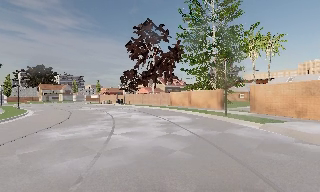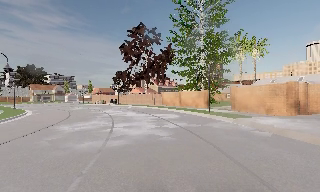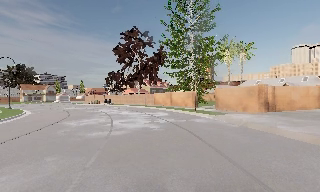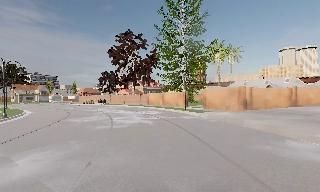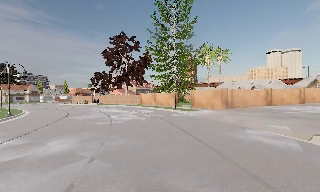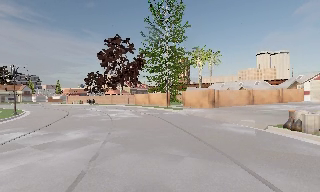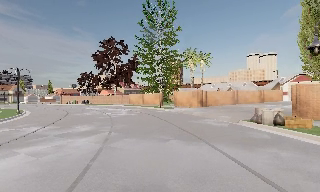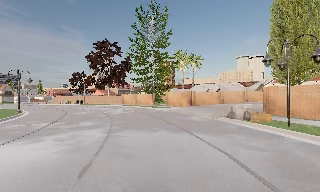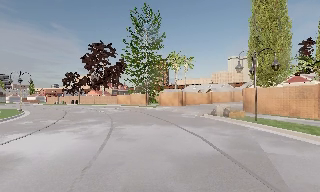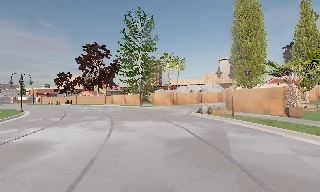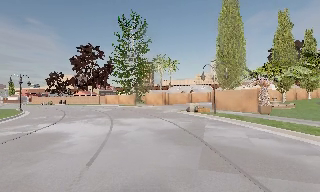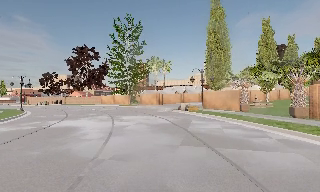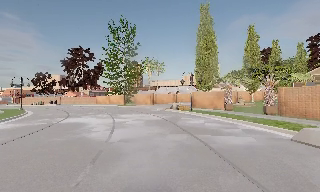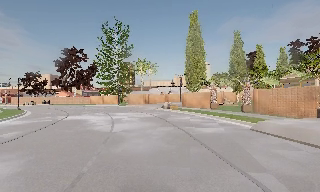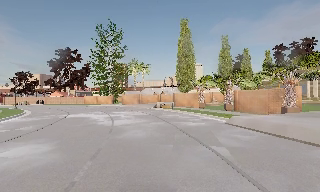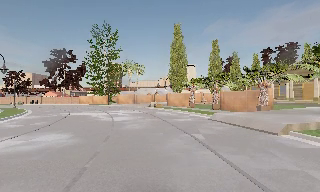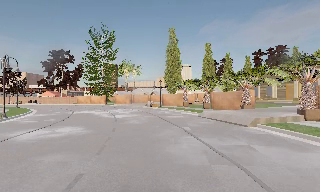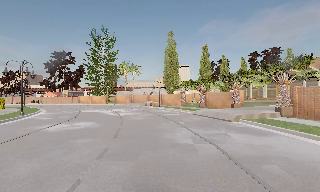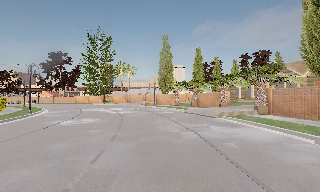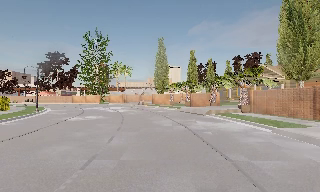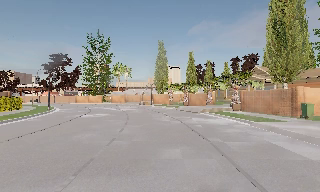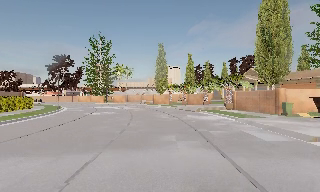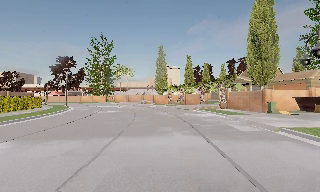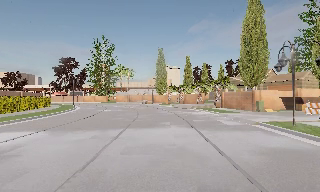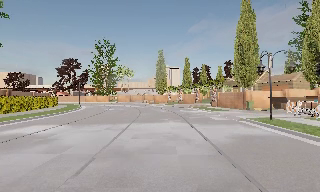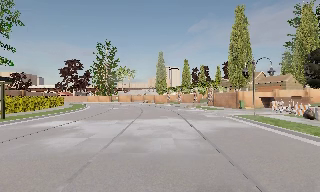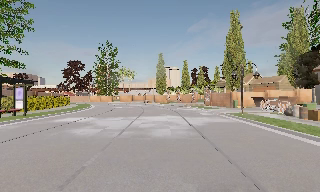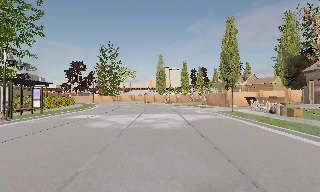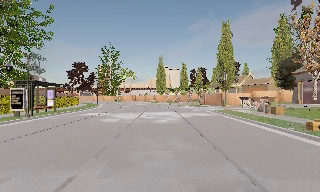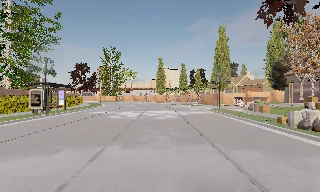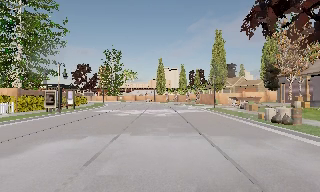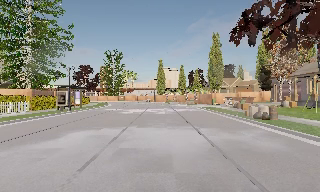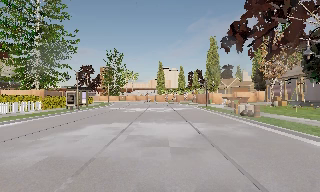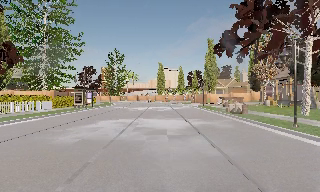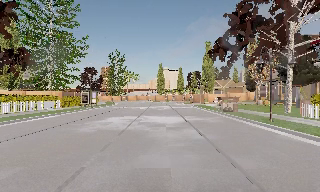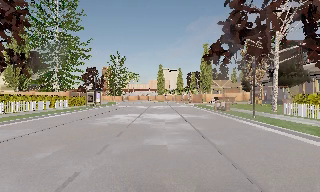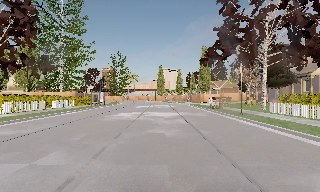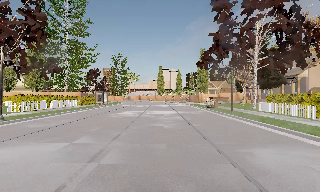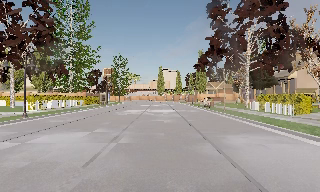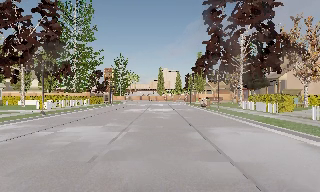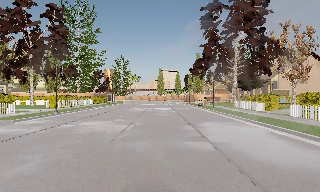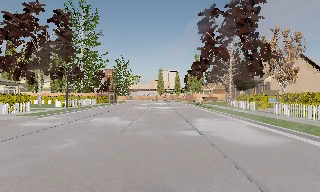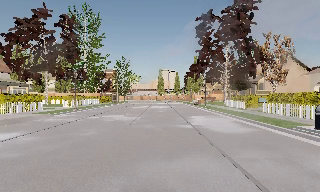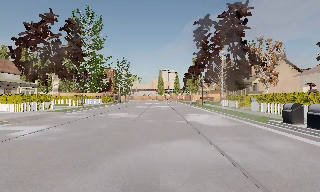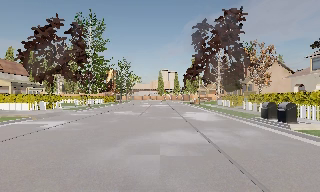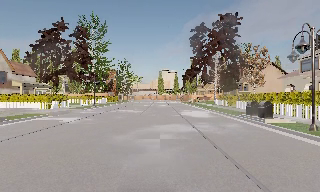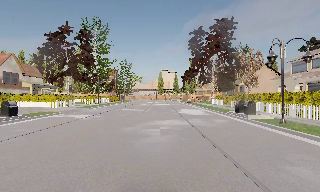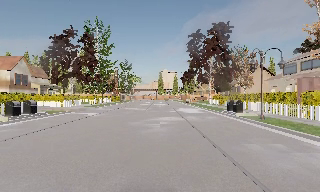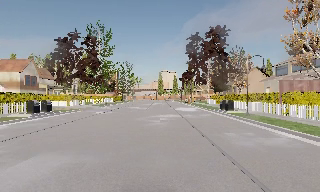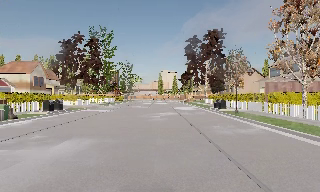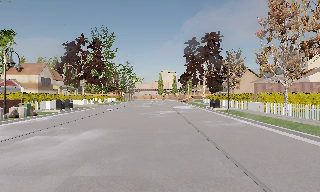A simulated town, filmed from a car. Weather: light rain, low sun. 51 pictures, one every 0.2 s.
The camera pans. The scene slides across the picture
to the left.
The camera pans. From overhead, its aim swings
clockwise.
0.0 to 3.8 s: The camera swings to its right by about 40 degrees, and the scene slides to the left. It travels backward, about 35 m.
3.8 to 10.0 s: The camera travels backward, about 55 m, so what stands in front gets smaller.
The film runs backward here.
